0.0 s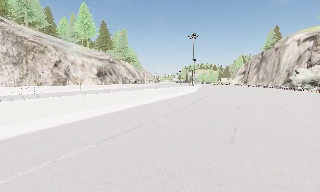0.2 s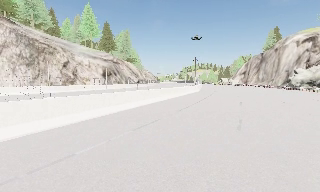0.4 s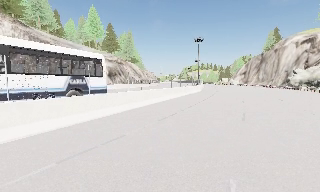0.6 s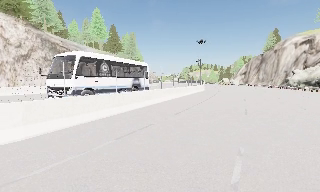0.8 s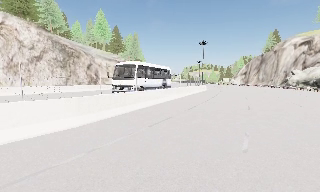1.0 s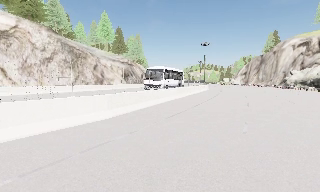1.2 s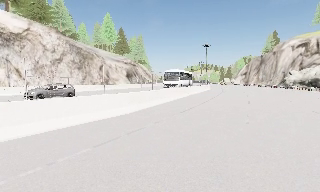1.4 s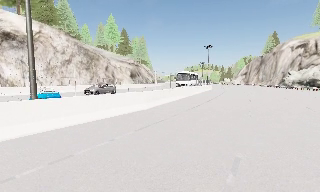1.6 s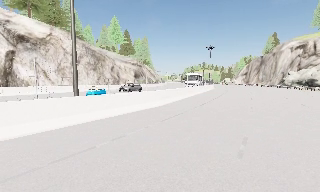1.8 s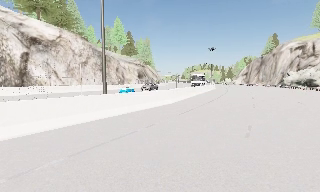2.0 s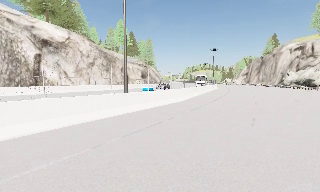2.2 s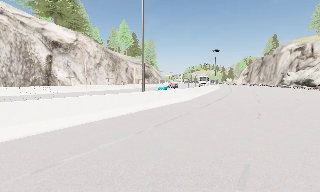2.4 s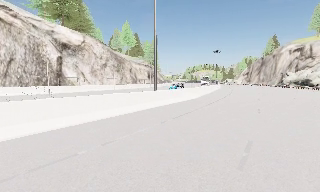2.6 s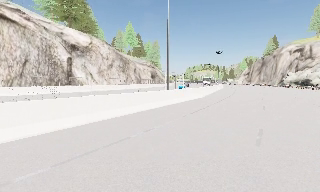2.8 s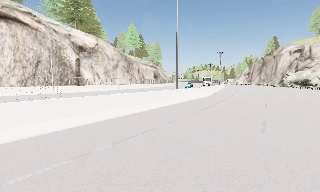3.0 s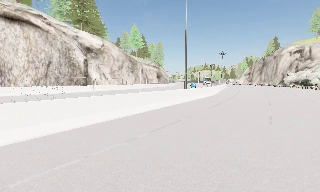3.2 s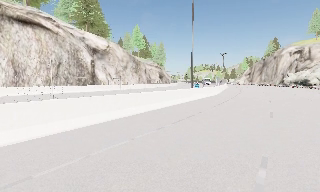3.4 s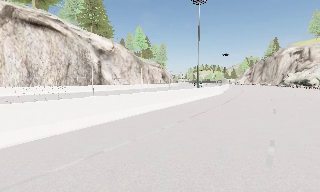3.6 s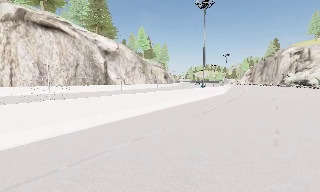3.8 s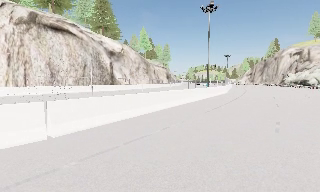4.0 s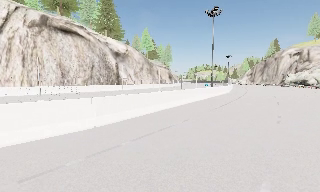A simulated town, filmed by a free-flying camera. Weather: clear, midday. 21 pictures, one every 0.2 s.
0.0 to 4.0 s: The camera travels backward and to its left, about 35 m, so what stands in front gets smaller.
The film runs backward here.
